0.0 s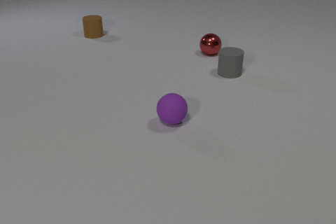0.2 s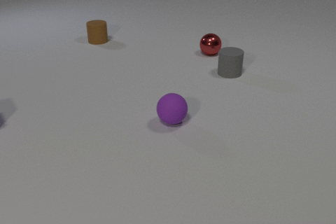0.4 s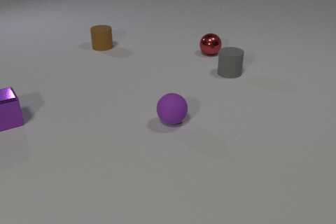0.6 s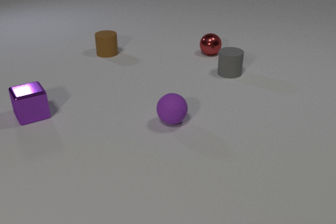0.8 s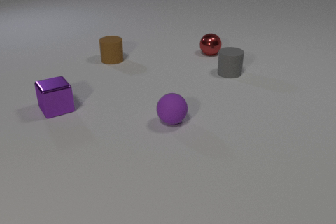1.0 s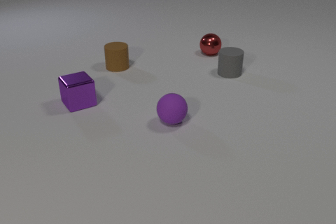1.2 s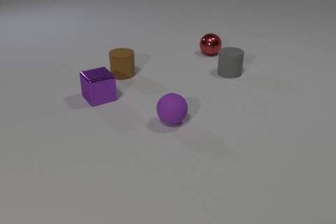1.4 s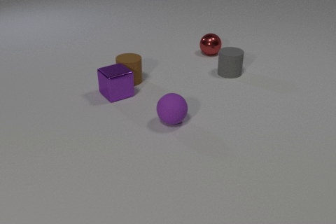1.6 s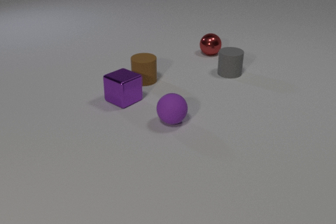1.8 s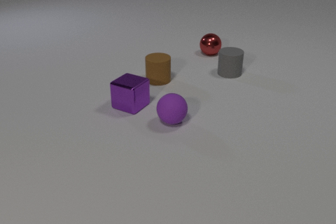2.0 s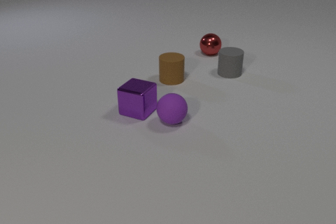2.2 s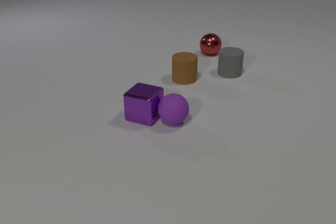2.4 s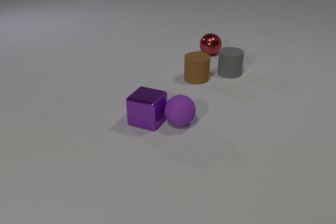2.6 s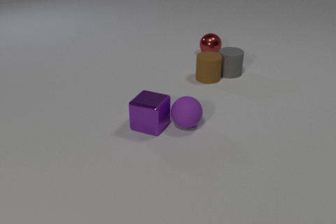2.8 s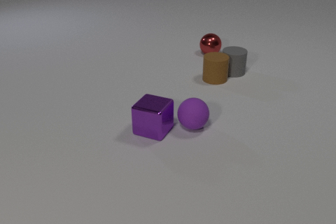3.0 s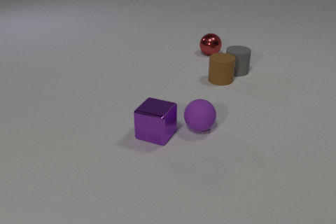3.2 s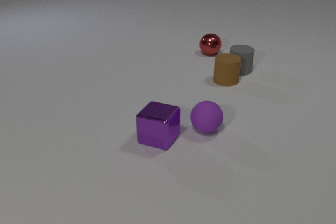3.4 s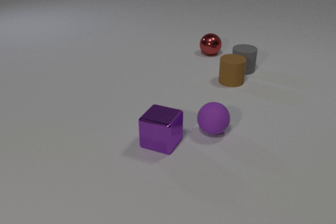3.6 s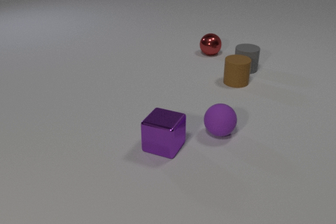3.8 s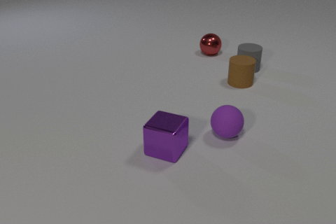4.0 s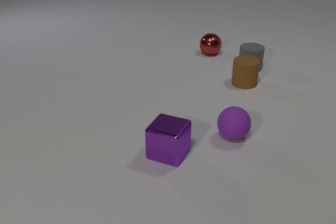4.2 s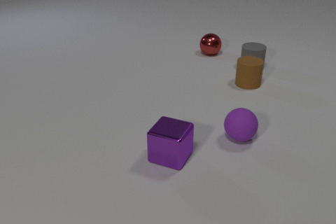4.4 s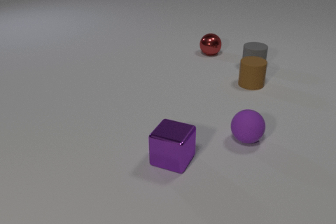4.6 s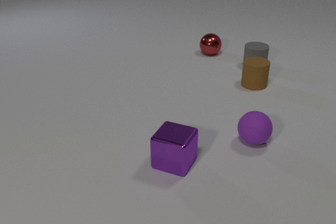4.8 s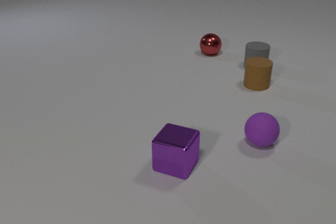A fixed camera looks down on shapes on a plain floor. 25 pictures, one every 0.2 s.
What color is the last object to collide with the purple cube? purple.
What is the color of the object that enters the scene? purple.
How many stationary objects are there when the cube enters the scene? 3.
0.0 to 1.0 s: The purple metal cube comes in at the left edge, slides to the right. The brown rubber cylinder slides toward the camera.
1.0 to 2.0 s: The purple metal cube slides to the right and toward the camera, spins counterclockwise seen from above by about 30 degrees, its near face sliding to the right. The brown rubber cylinder slides to the right and toward the camera. The purple metal cube and the brown rubber cylinder collide.
2.0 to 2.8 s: The purple metal cube slides toward the camera and to the right. The brown rubber cylinder slides to the right. The purple rubber sphere rolls to the right and toward the camera. The purple metal cube and the purple rubber sphere collide. The brown rubber cylinder and the gray rubber cylinder collide.
2.8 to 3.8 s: The purple metal cube slides toward the camera. The brown rubber cylinder slides to the right. The purple rubber sphere rolls to the right. The gray rubber cylinder slides to the right and away from the camera.
3.8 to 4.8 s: The purple metal cube slides toward the camera. The brown rubber cylinder slides to the right. The purple rubber sphere rolls to the right. The gray rubber cylinder slides to the right and away from the camera.
